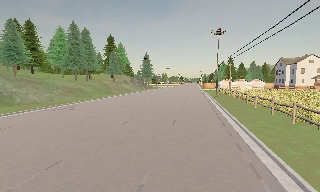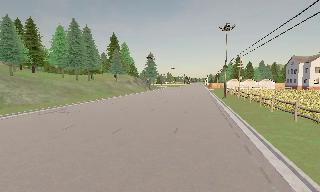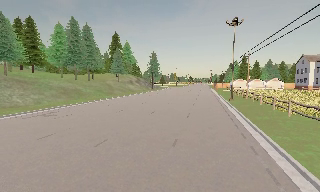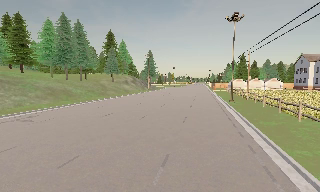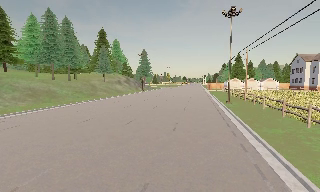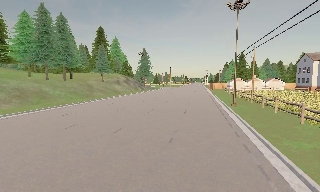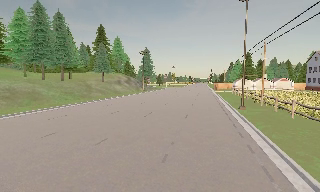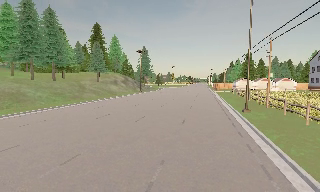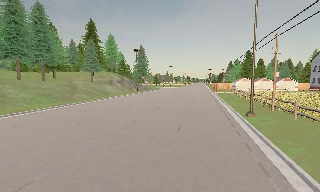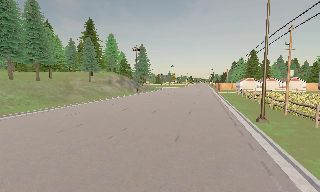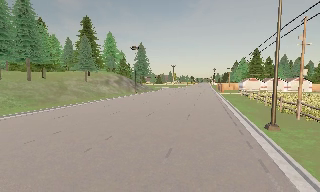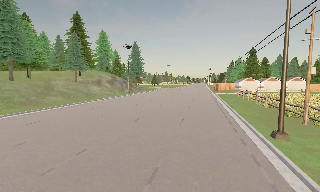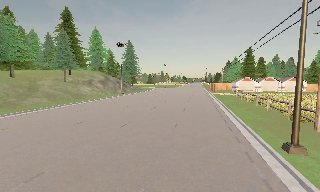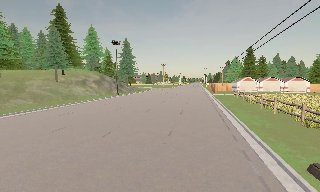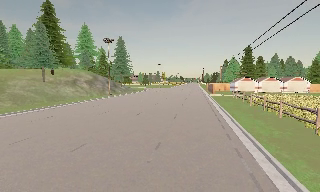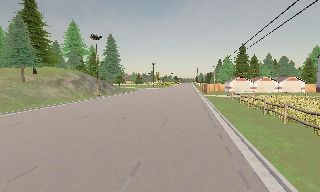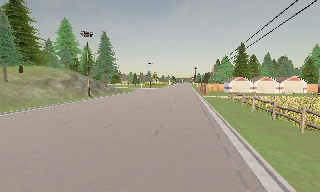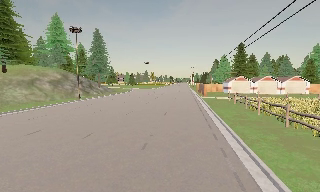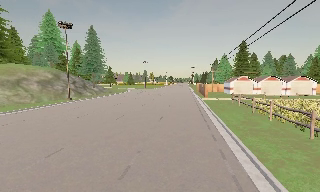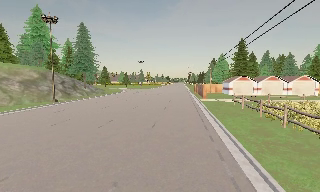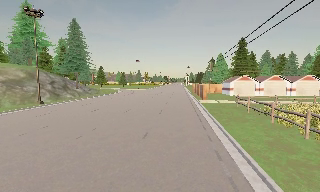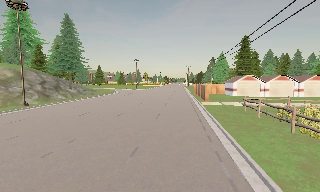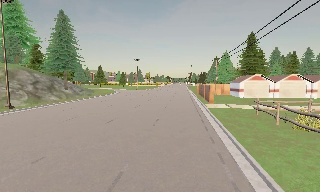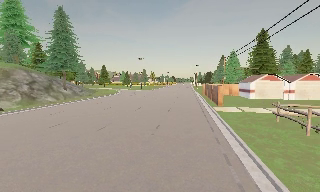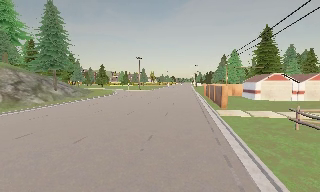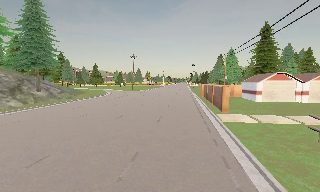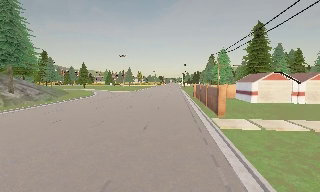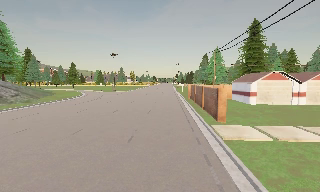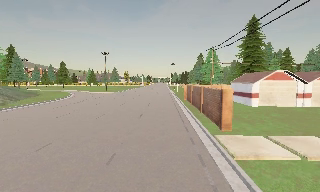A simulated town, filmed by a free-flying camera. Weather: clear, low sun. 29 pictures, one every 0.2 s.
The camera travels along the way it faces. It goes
forward.
0.0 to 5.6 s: The camera pans to its right, which is clockwise from overhead, by about 10 degrees. It travels forward, about 55 m, so what stands in front looms larger.
The film runs forward here.
